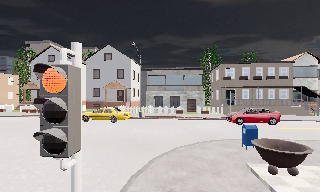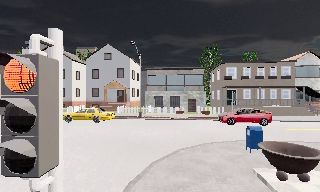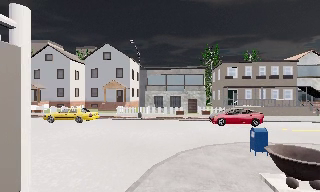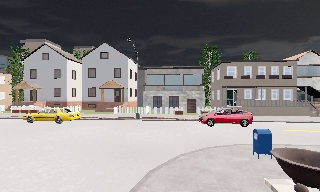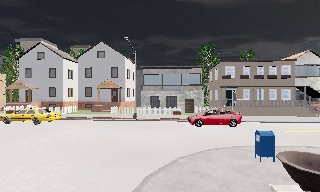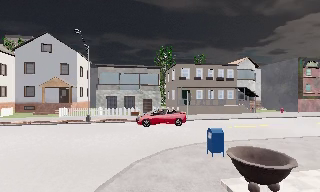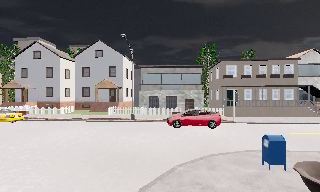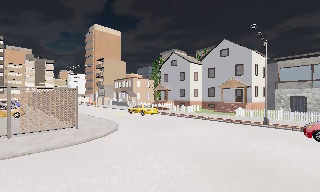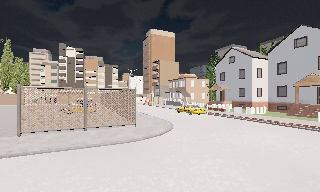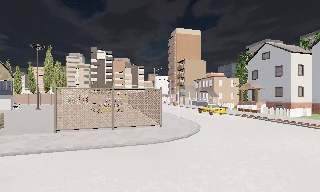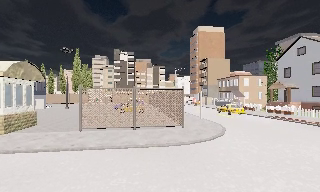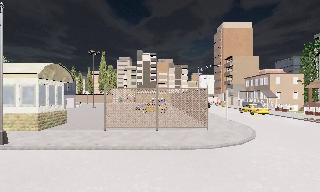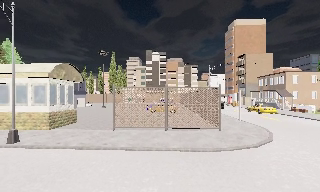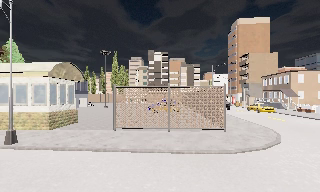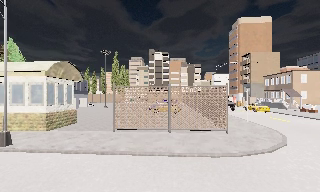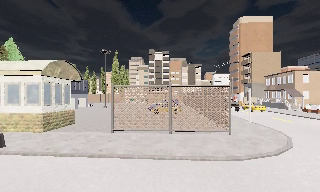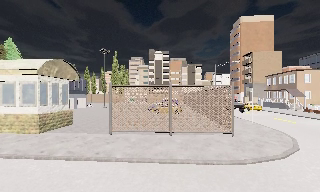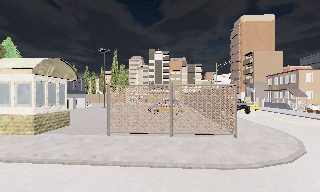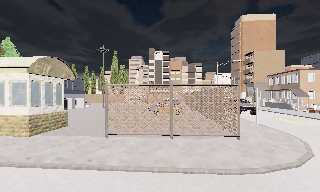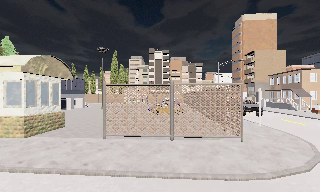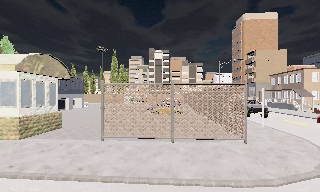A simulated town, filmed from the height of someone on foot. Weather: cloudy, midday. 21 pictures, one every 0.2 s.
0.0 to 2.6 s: The camera swings to its left by about 90 degrees, and the scene slides to the right. It travels forward, about 4.5 m.
2.6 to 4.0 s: The camera travels forward, about 2.5 m, so what stands in front looms larger.
The film runs forward here.
